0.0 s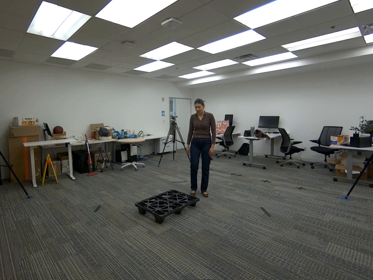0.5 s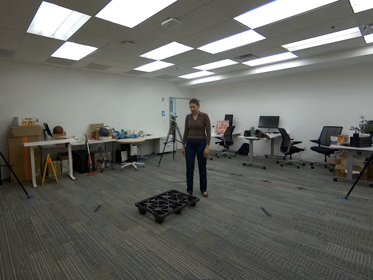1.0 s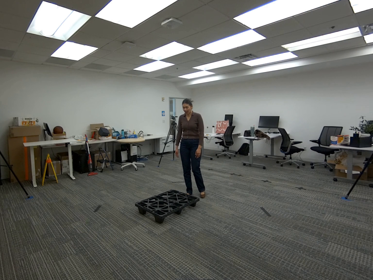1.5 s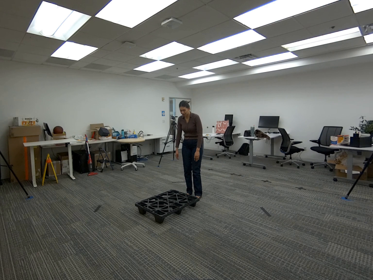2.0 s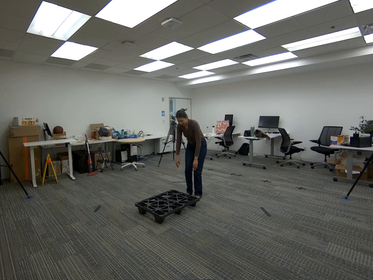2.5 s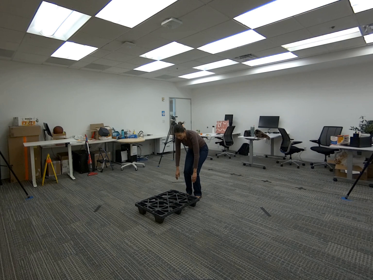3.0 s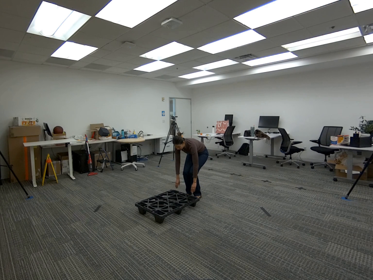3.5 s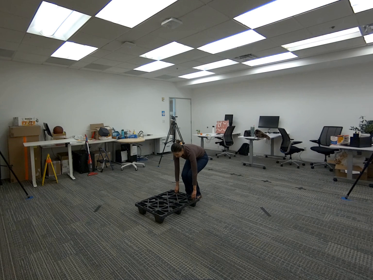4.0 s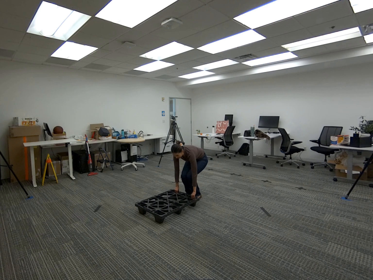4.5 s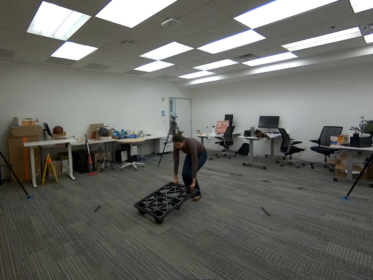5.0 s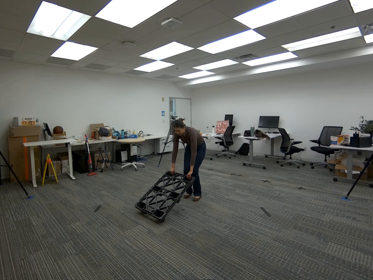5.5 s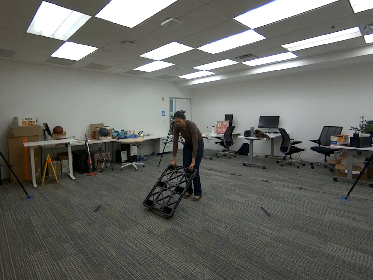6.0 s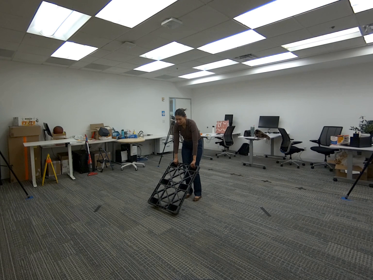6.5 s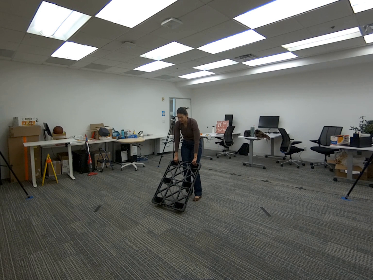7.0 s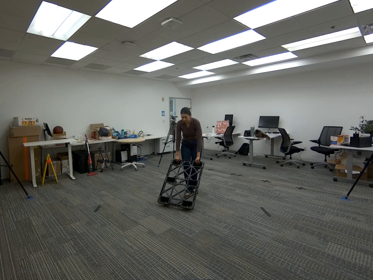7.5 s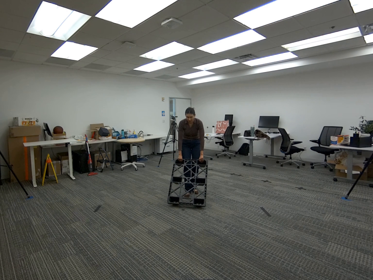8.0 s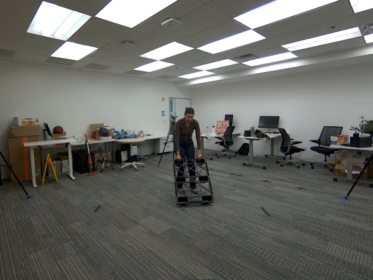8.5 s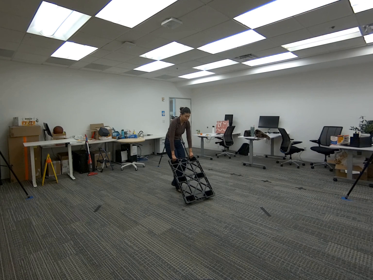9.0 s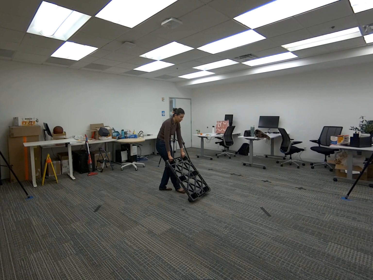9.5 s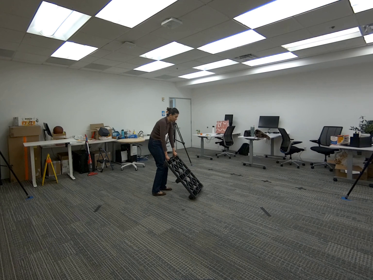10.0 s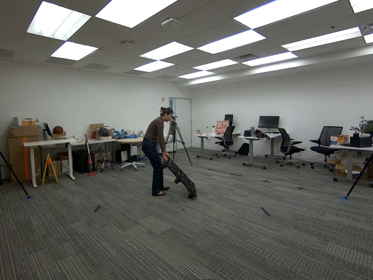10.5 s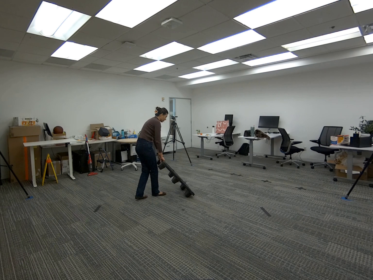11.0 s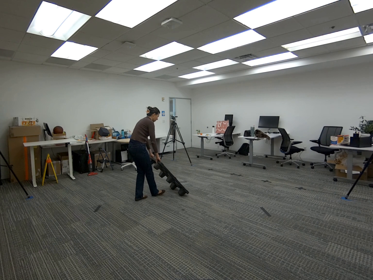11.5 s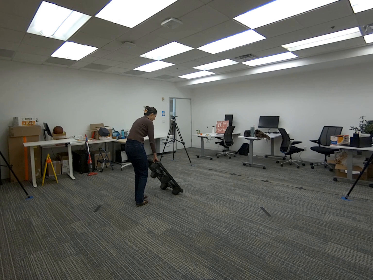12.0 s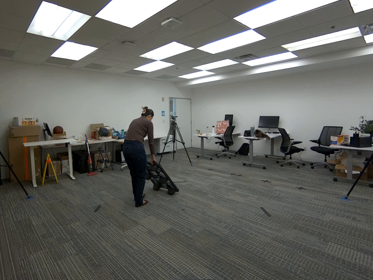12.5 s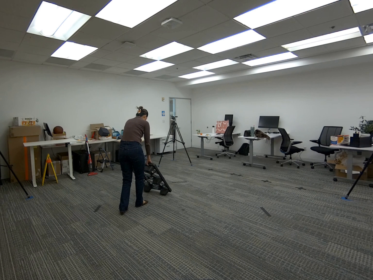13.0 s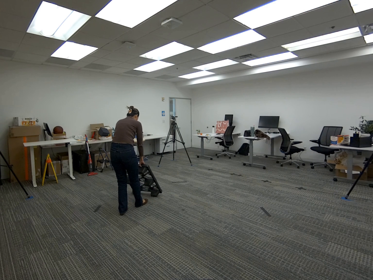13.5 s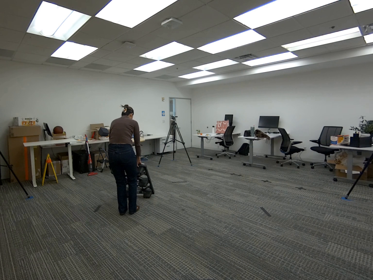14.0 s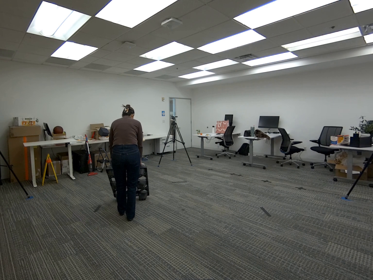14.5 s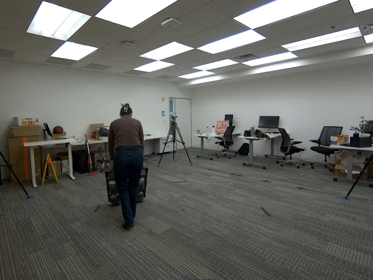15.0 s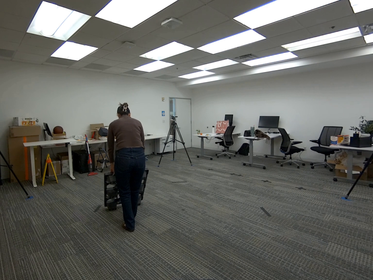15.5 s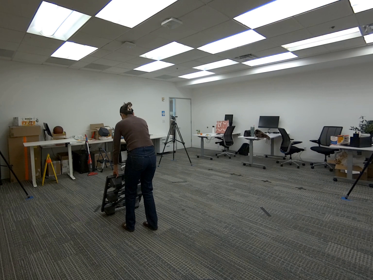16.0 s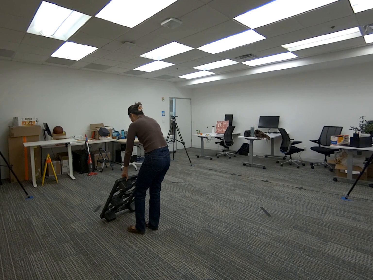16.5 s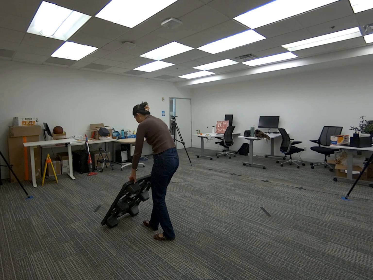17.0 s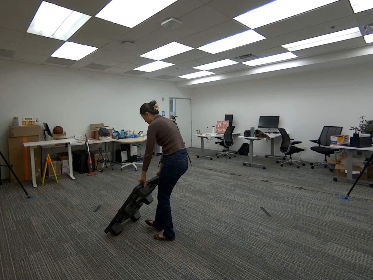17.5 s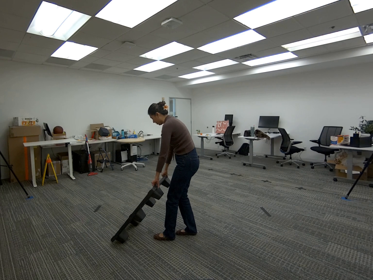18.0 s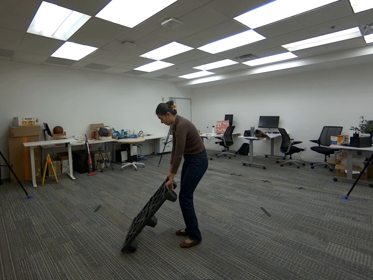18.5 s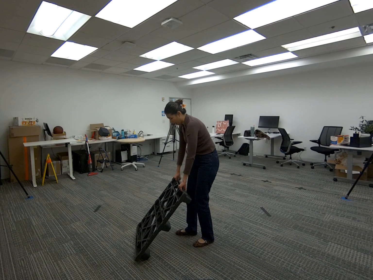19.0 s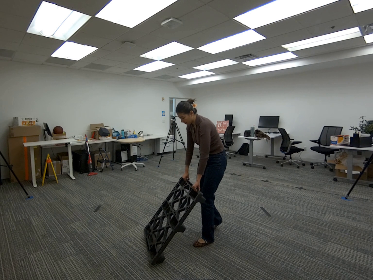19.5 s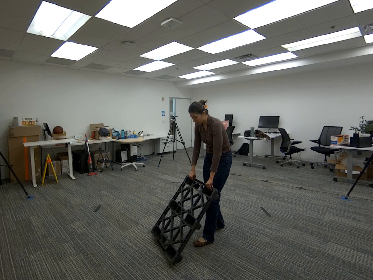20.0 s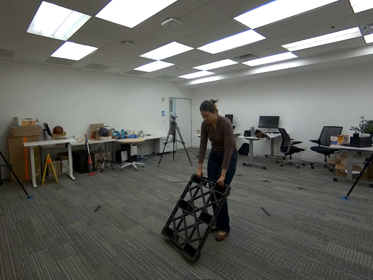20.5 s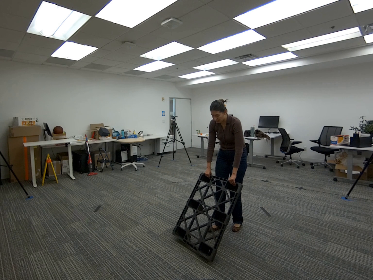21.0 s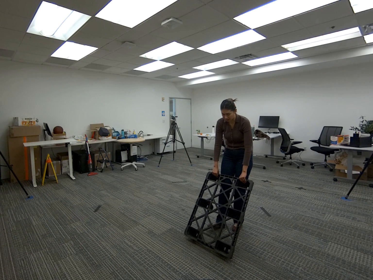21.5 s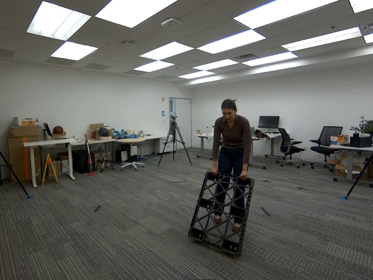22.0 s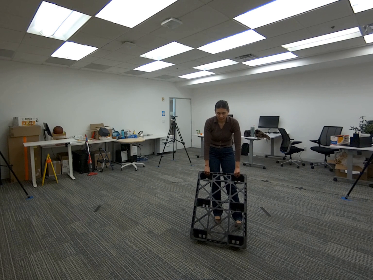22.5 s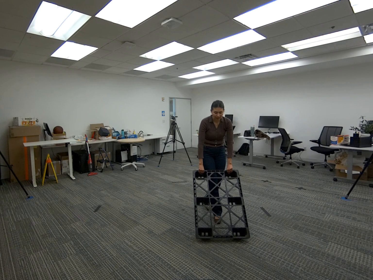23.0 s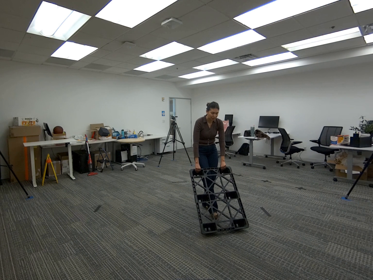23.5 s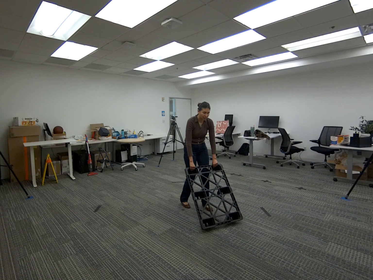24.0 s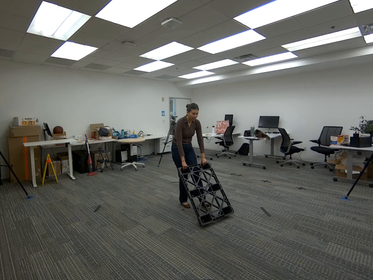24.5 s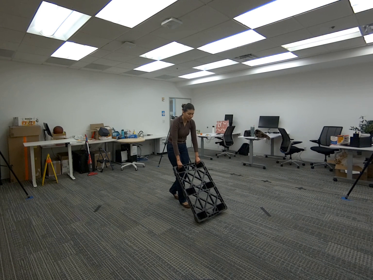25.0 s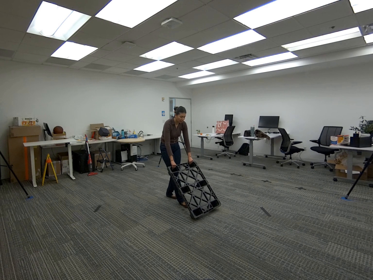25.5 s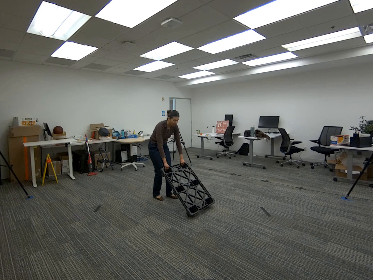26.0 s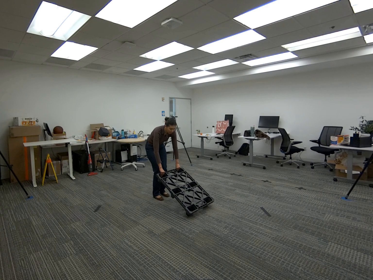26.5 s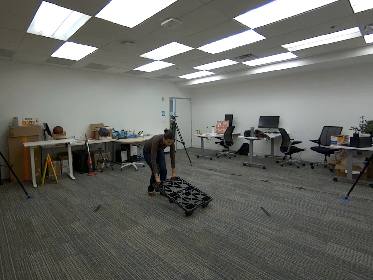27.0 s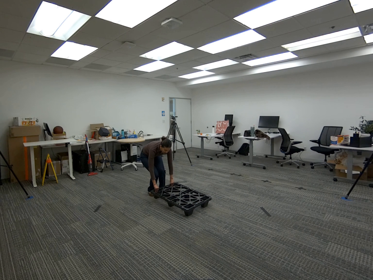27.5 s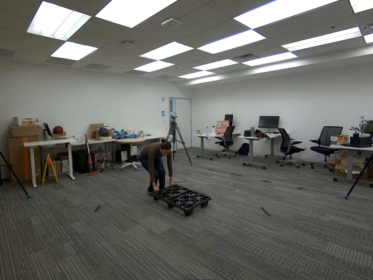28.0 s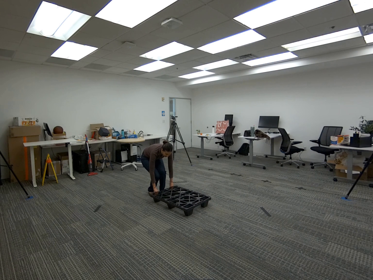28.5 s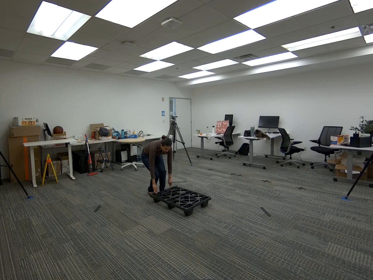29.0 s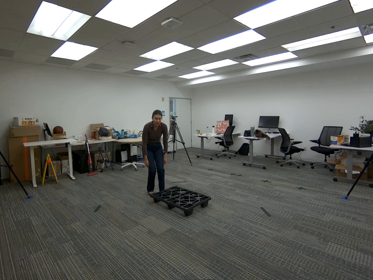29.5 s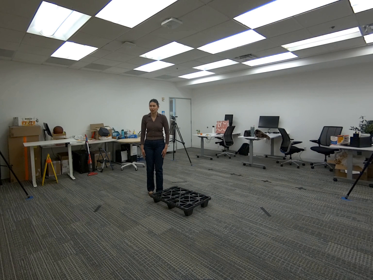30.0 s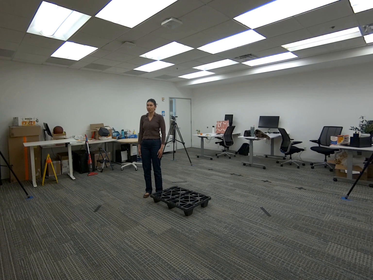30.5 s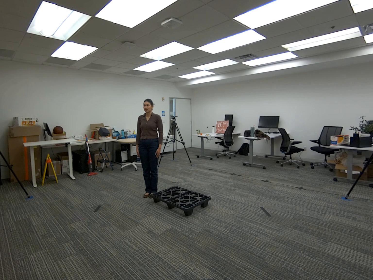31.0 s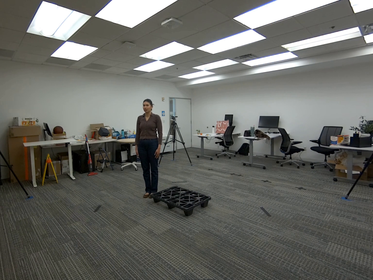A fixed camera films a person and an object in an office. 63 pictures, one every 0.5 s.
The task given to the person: Walk over to the platform on the ground and pull the platform towards you continously.
